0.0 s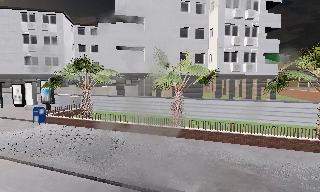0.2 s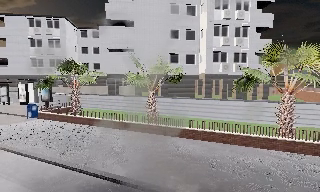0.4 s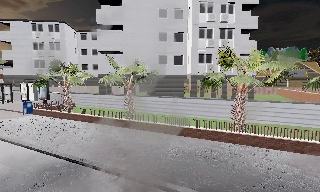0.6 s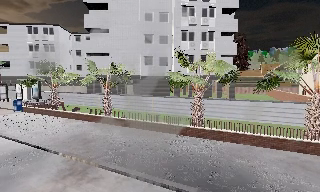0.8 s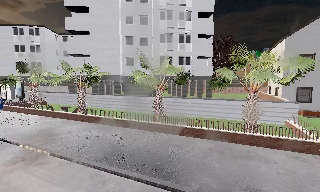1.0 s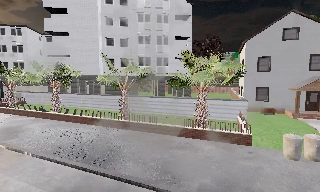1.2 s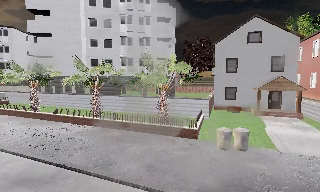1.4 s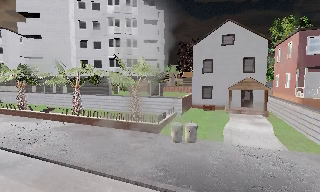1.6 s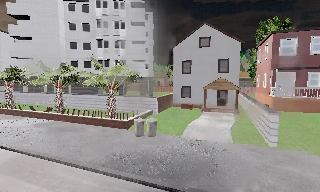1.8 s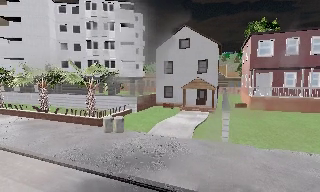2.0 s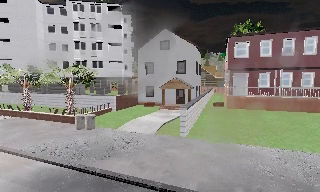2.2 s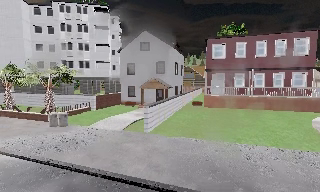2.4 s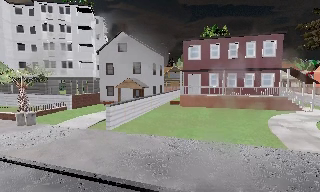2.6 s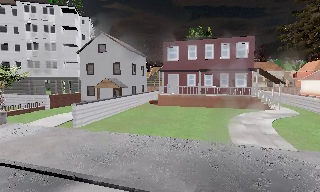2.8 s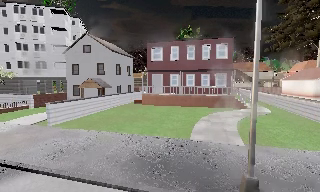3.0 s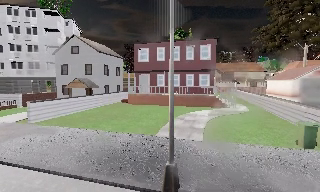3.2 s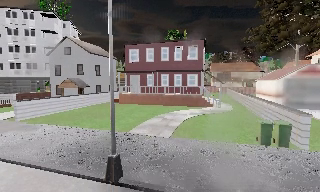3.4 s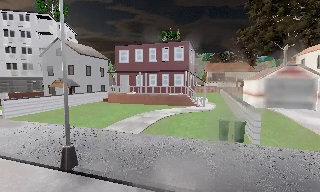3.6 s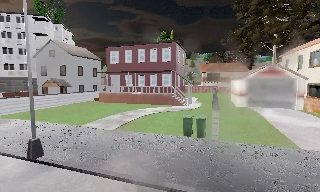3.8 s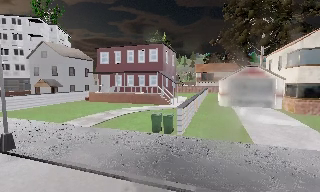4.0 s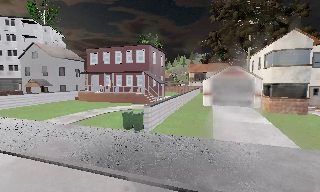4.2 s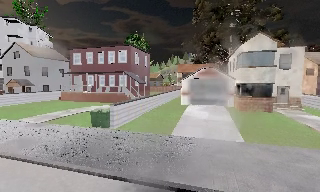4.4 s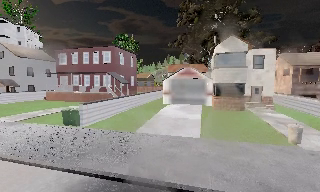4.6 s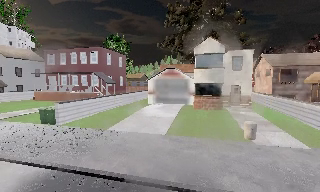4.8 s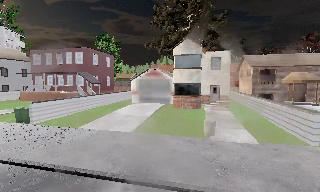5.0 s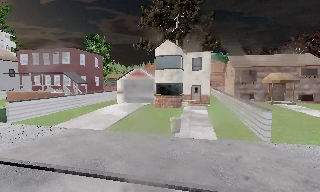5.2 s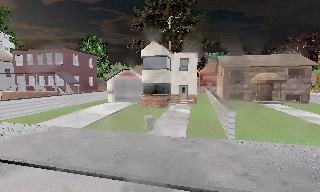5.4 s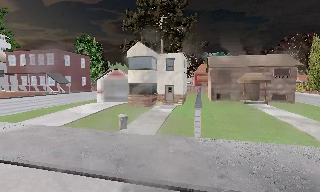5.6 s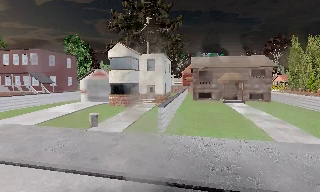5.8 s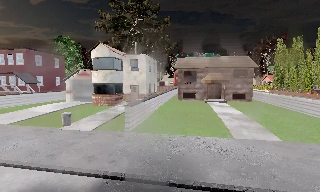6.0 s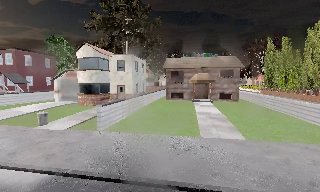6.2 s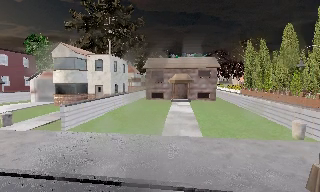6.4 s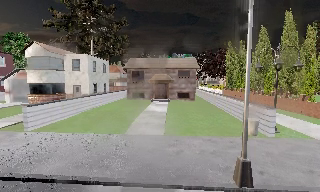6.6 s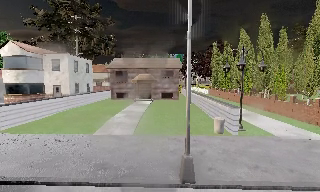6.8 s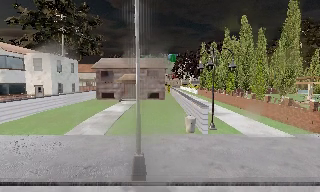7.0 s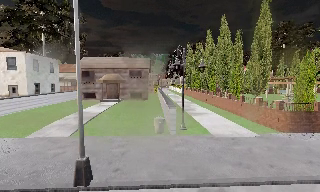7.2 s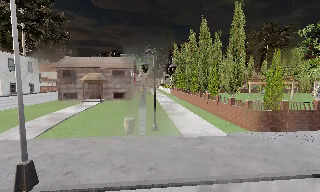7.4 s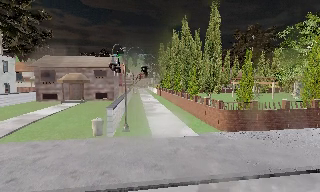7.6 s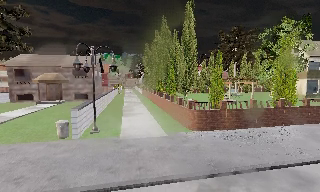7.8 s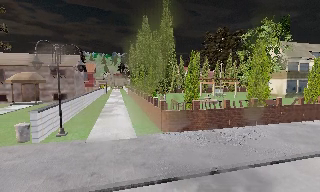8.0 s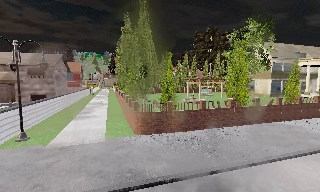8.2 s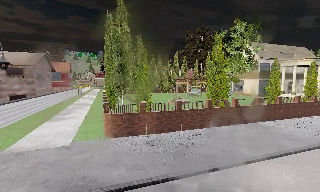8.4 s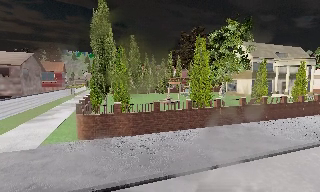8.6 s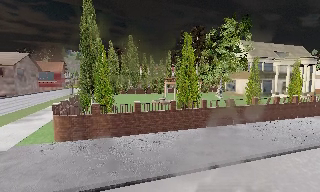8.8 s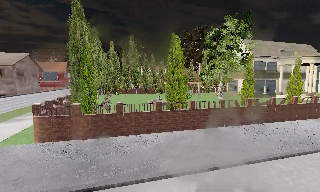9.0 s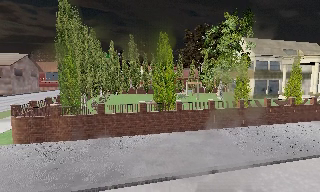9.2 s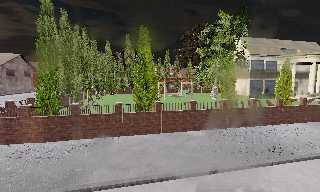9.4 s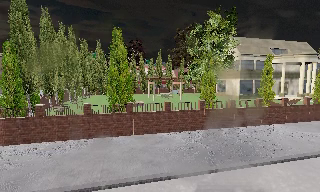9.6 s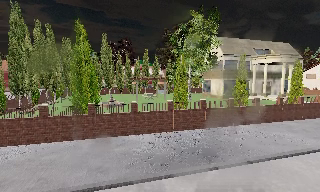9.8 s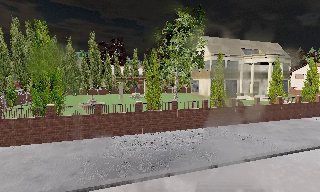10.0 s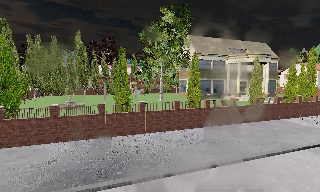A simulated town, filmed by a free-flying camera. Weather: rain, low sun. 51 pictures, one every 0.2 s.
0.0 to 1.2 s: The camera travels to its right and backward, about 14 m, so close, fixed things drift to the left.
1.2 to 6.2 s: The scene slides to the left, as the camera pans about 15 degrees to its right. It travels to its right, about 45 m, so close, fixed things drift to the left.
6.2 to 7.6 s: The camera pans to its right, which is clockwise from overhead, by about 20 degrees. It travels to its right, about 9 m, so close, fixed things drift to the left.
7.6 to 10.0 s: The camera travels to its right, about 16 m, so close, fixed things drift to the left.
The film runs backward here.
